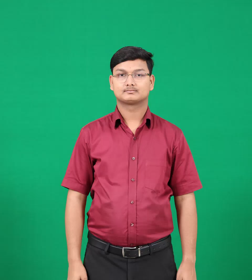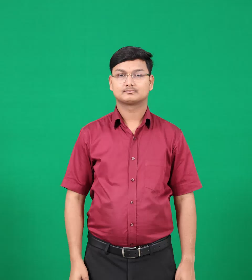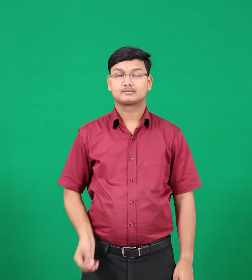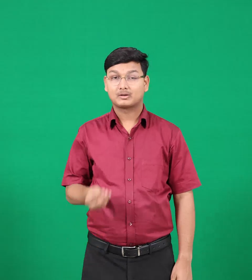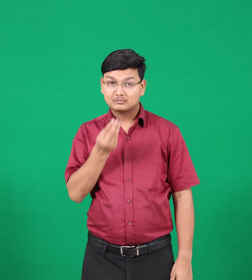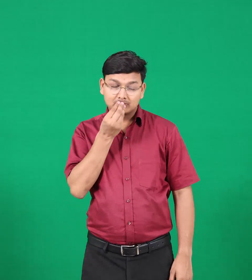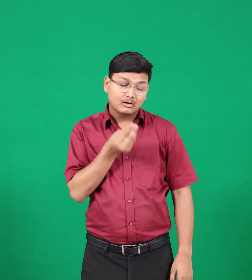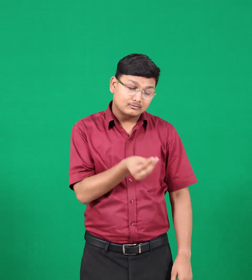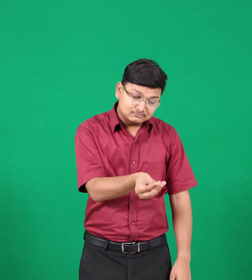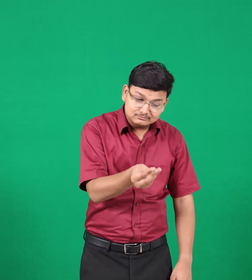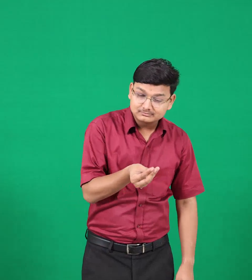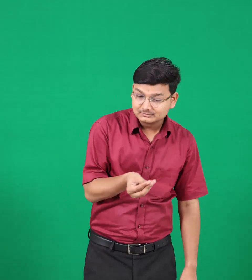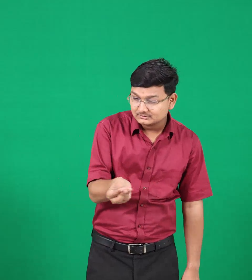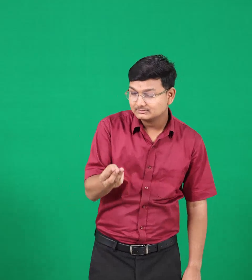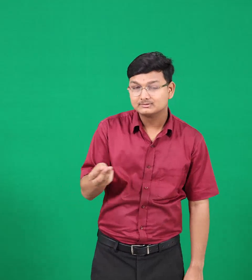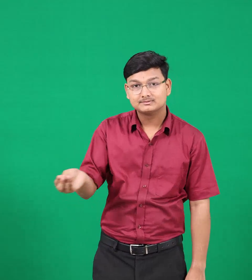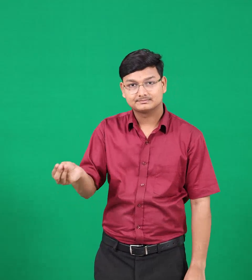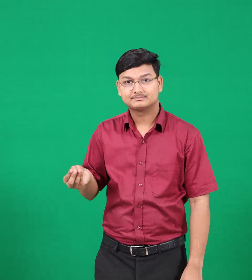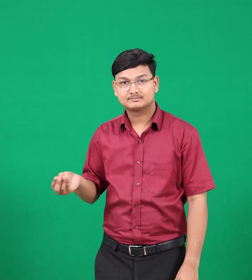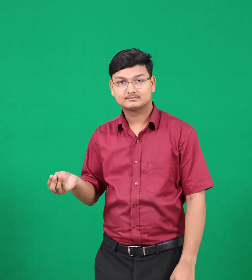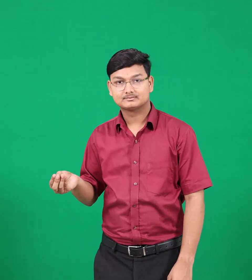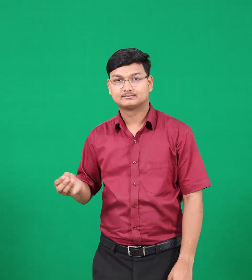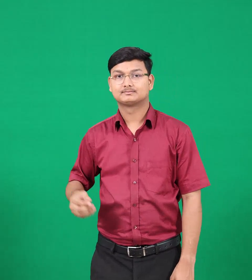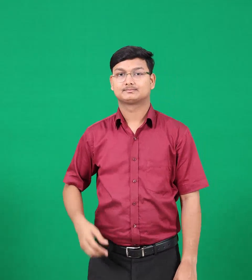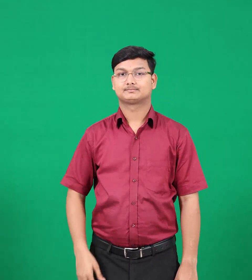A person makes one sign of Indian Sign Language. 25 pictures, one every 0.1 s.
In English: feeds
